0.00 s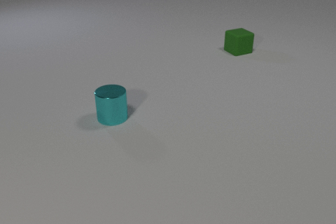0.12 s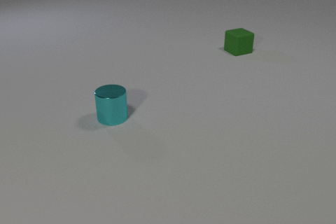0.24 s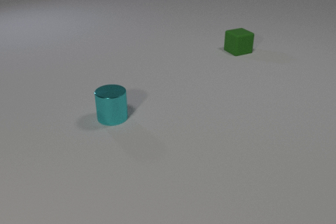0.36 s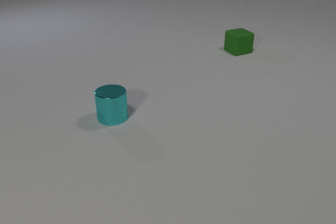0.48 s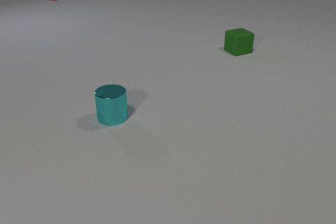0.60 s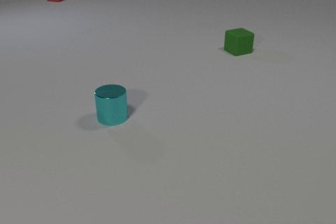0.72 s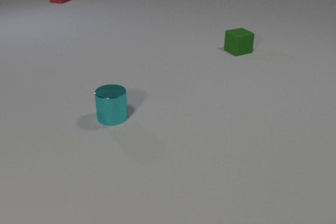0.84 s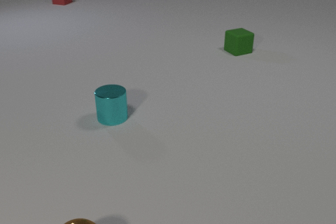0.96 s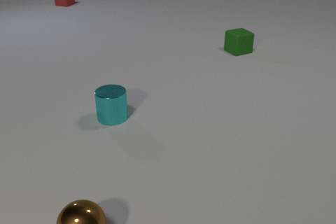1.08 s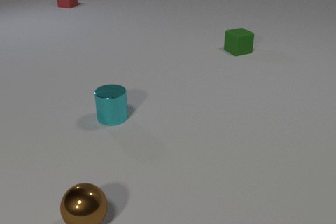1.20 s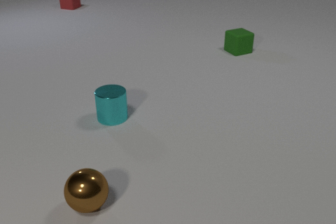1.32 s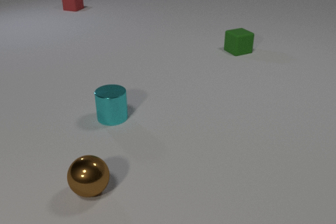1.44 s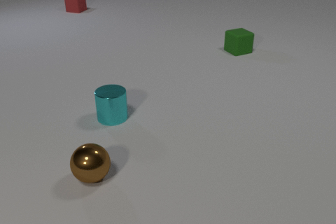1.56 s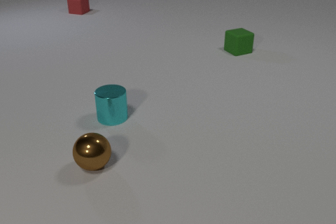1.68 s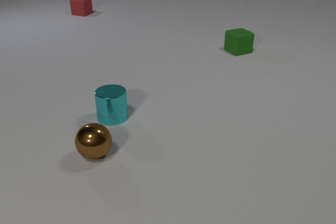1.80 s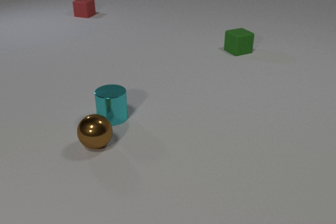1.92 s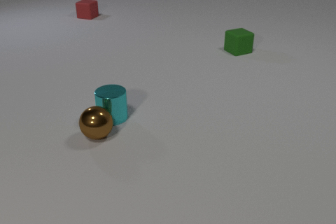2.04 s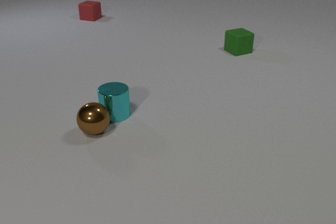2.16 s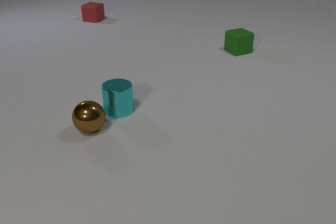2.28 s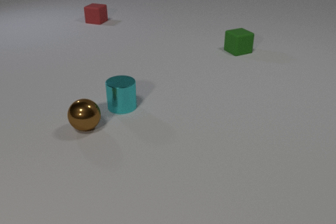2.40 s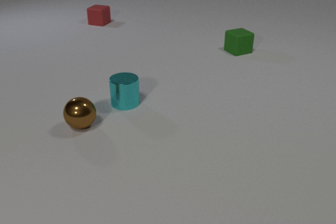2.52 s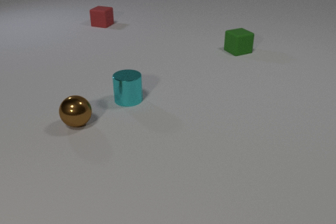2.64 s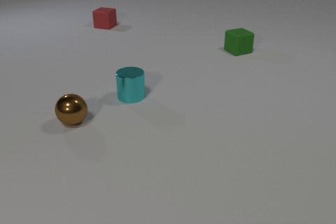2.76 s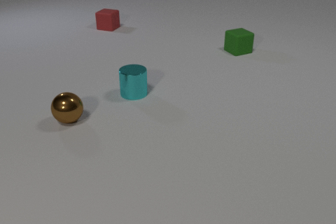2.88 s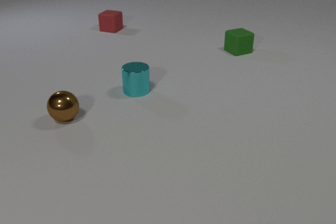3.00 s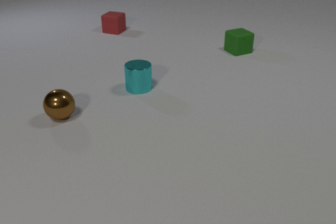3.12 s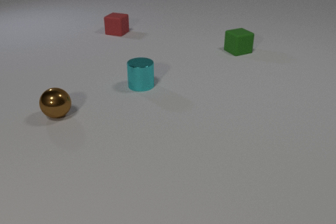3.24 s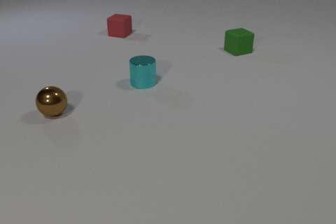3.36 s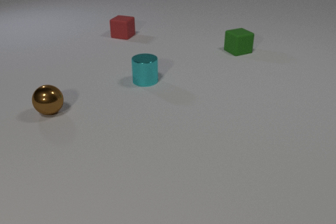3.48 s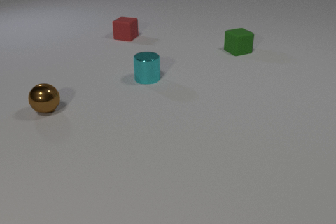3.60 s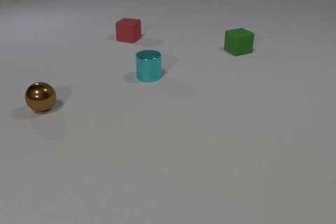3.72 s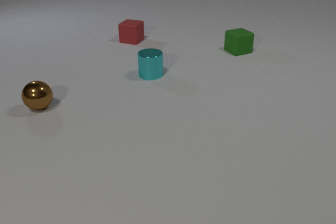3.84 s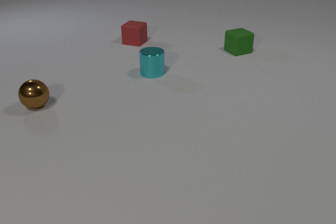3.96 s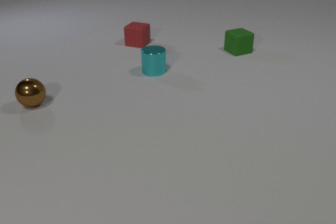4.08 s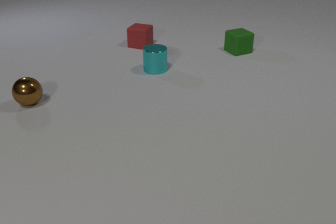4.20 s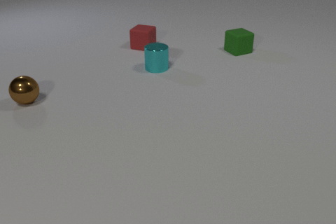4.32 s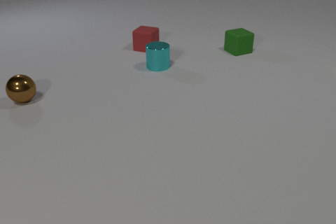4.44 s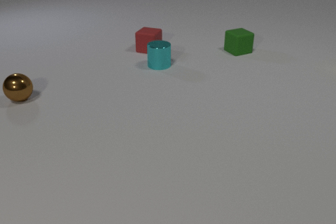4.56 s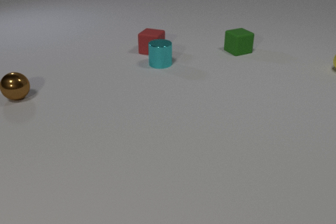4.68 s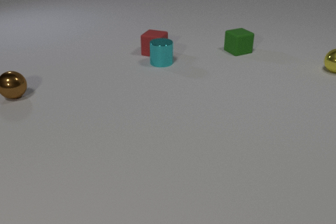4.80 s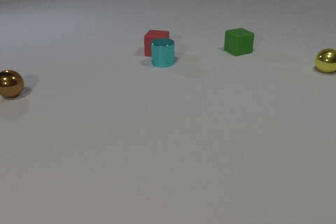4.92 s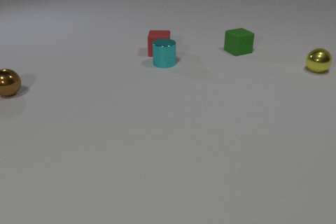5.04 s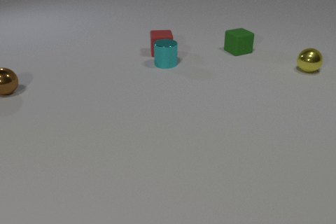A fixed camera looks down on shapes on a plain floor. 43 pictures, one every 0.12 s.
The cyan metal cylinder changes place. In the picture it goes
away from the camera.
The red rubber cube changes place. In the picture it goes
toward the camera.
0.00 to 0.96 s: The brown metal sphere comes in at the bottom edge, rolls away from the camera. The red rubber cube comes in at the top edge, slides toward the camera.
0.96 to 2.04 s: The brown metal sphere rolls away from the camera. The red rubber cube slides toward the camera and to the right. The brown metal sphere and the cyan metal cylinder collide.
2.04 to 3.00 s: The brown metal sphere rolls away from the camera and to the left. The cyan metal cylinder slides away from the camera and to the right. The red rubber cube slides toward the camera and to the right.
3.00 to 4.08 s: The brown metal sphere rolls away from the camera and to the left. The cyan metal cylinder slides away from the camera. The red rubber cube slides toward the camera and to the right.
4.08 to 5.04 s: The brown metal sphere rolls away from the camera and to the left. The cyan metal cylinder slides away from the camera and to the right. The red rubber cube slides toward the camera and to the right, spins counterclockwise seen from above by about 30 degrees, its near face sliding to the right. The yellow metal sphere comes in at the right edge, rolls to the left. The cyan metal cylinder and the red rubber cube collide.
What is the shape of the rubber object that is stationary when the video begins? cube.
What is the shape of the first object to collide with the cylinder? sphere.
How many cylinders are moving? 1.
